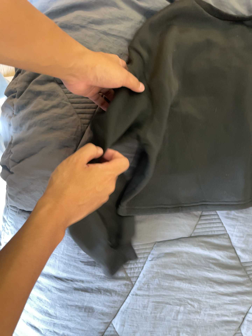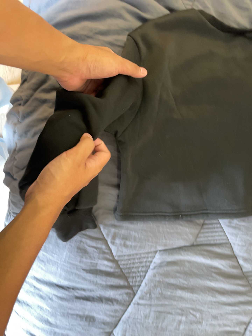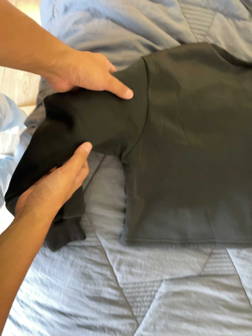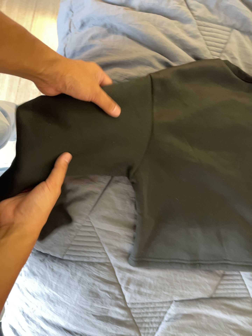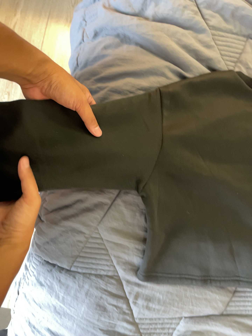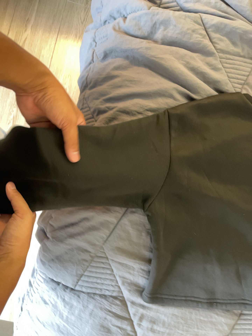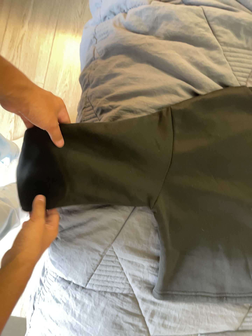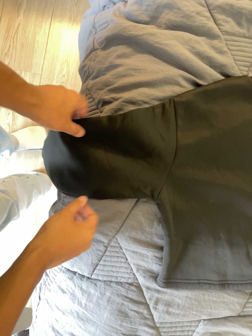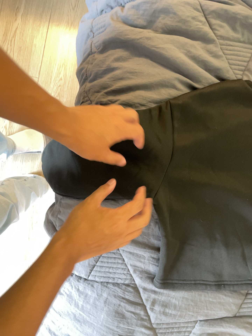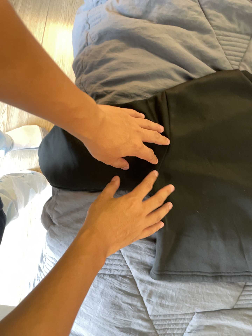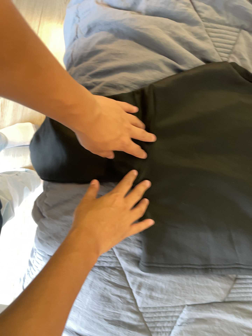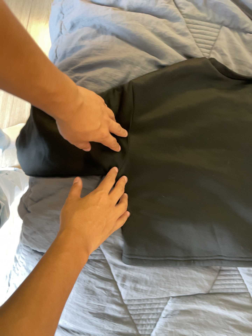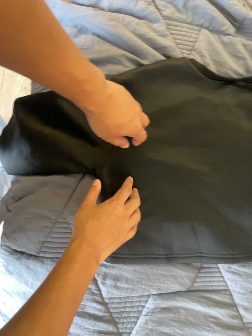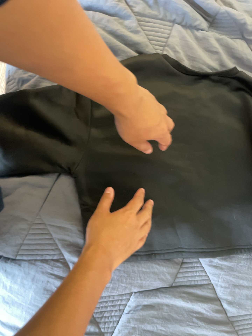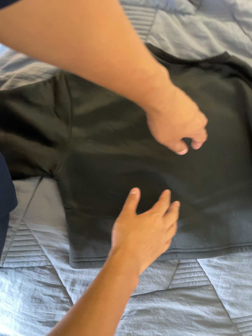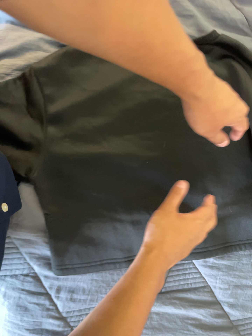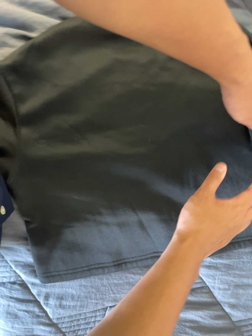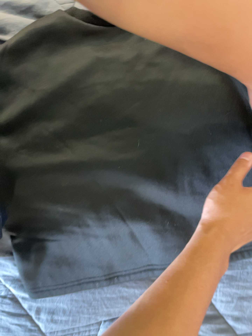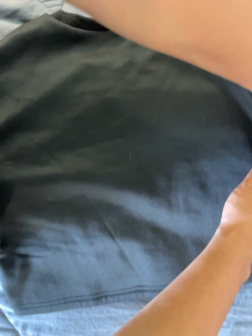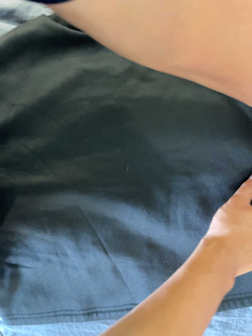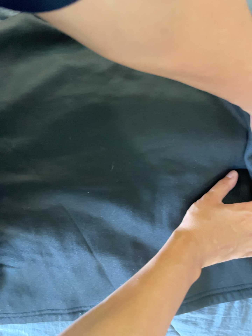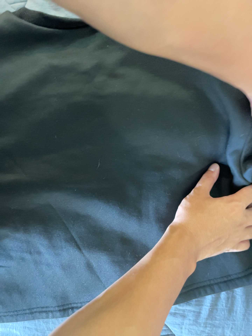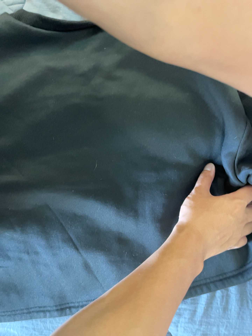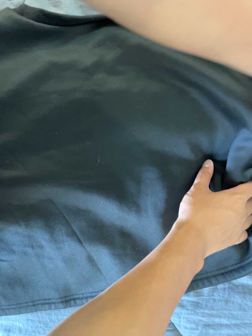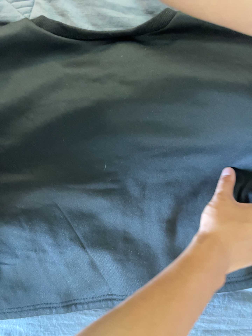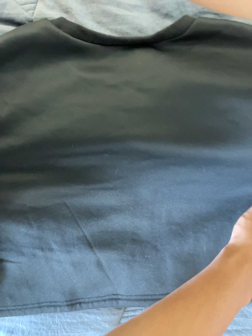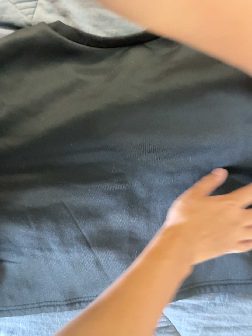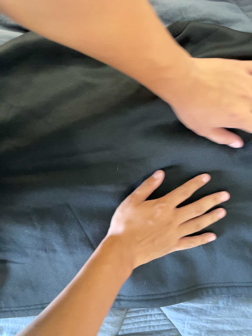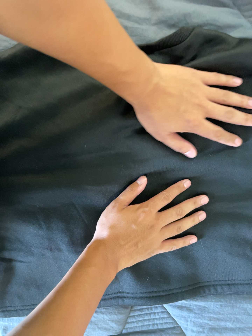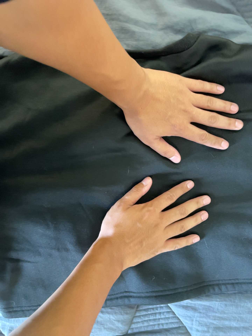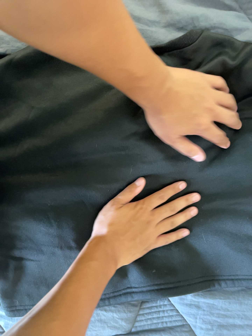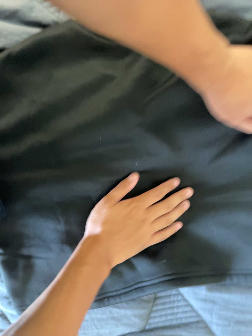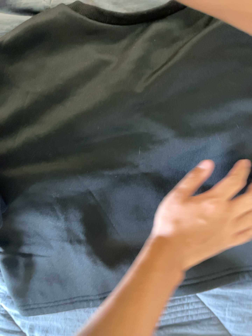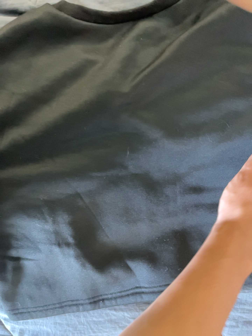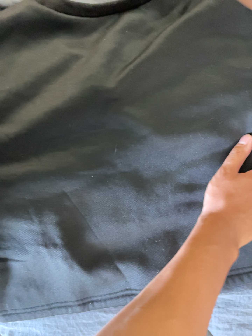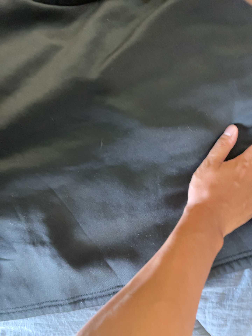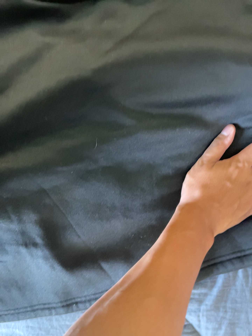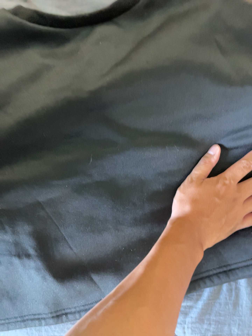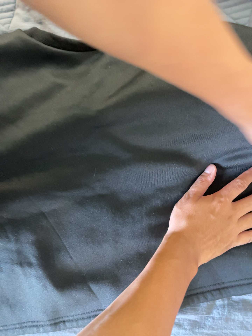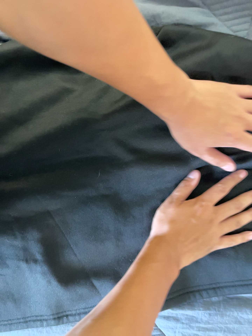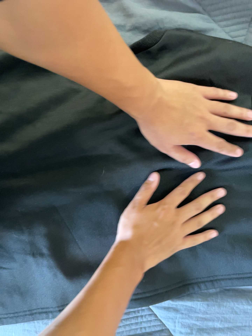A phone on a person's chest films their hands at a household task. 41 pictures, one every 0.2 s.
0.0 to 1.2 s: The camera travels toward the top of its view, about 8 cm, so close, fixed things drift downward. Its aim tips toward the top of its view by about 10 degrees, and the scene shifts downward.
1.2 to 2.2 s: The camera travels toward the bottom of its view, about 7 cm, so close, fixed things drift upward.
2.2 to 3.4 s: The camera pans to its left by about 10 degrees. It travels to its right and forward, about 32 cm. Its aim tips toward the bottom of its view by about 10 degrees. It rolls about its line of sight by about 15 degrees, and the scene rotates counterclockwise.
3.4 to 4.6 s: The camera travels to its right, about 10 cm, so close, fixed things drift to the left.
4.6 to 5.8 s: The camera travels to its left, about 6 cm.
5.8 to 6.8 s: The camera travels to its right and forward, about 8 cm.
6.8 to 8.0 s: The camera travels backward, about 7 cm, so what stands in front gets smaller.
The film runs forward here.
